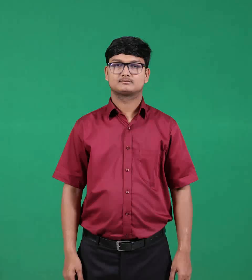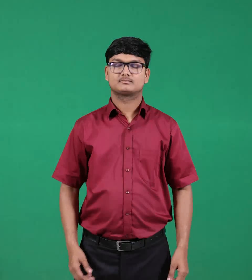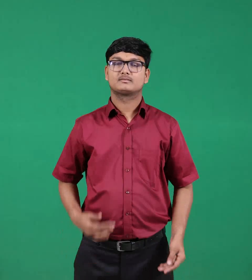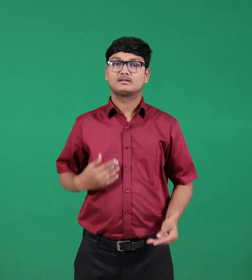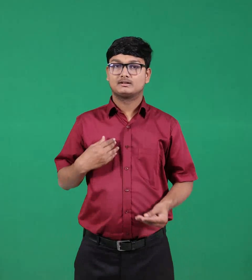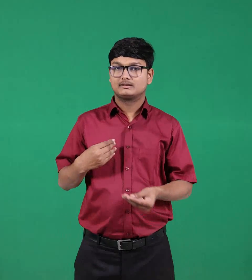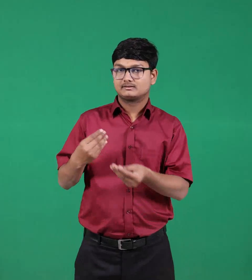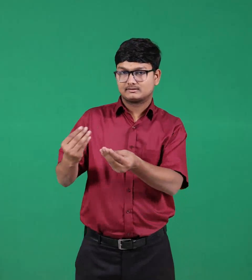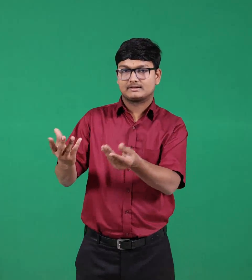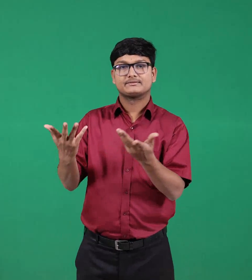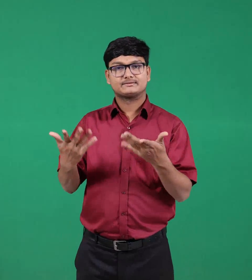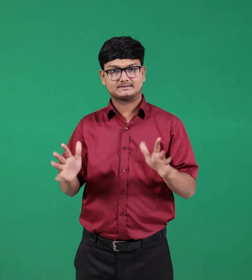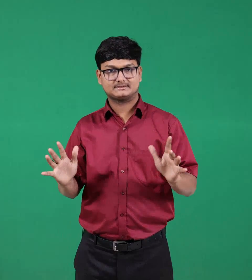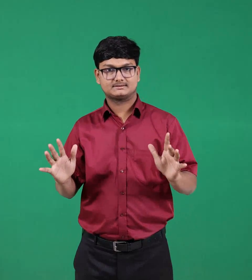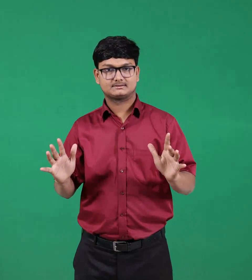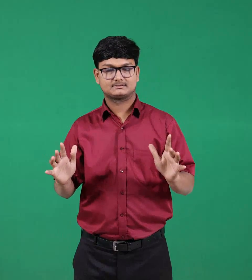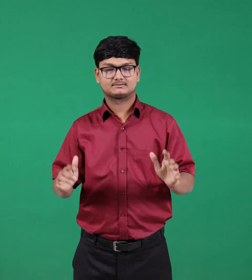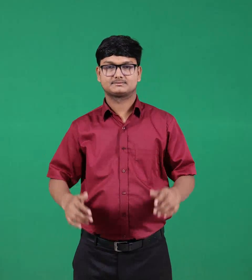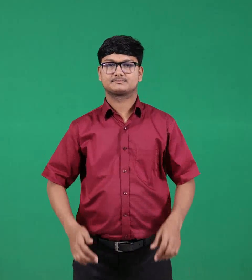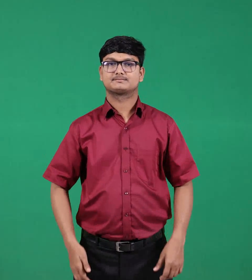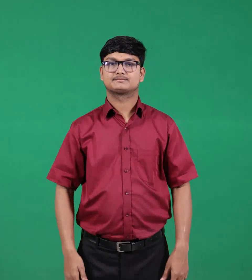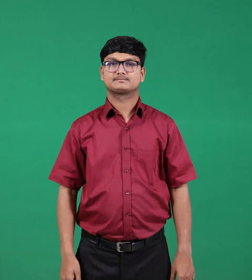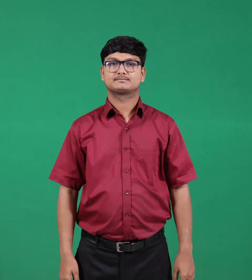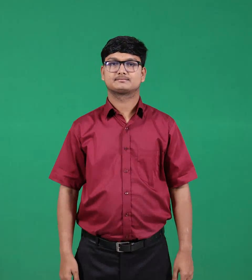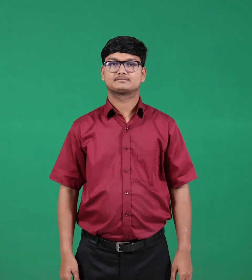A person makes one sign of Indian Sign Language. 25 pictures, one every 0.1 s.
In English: gave
